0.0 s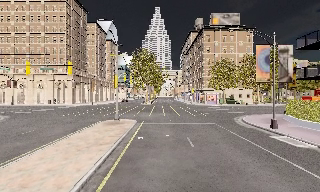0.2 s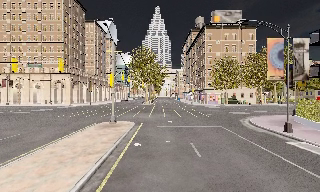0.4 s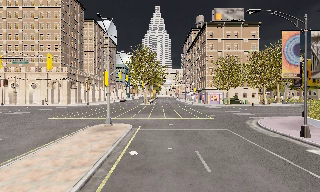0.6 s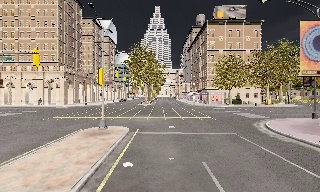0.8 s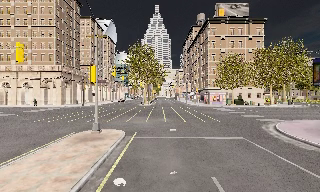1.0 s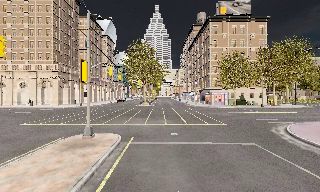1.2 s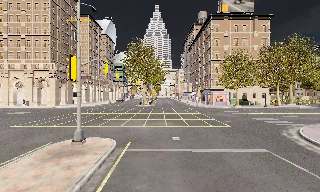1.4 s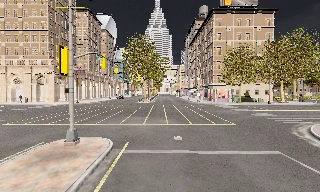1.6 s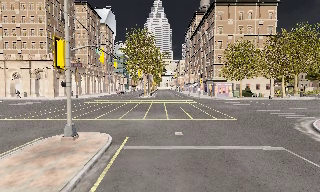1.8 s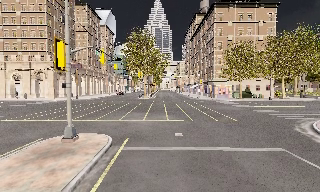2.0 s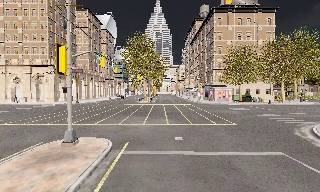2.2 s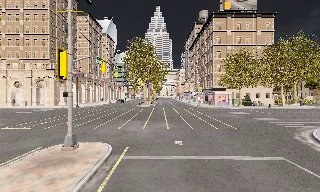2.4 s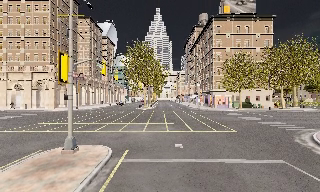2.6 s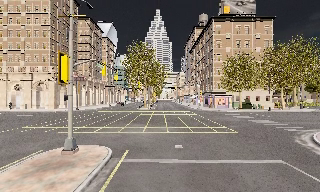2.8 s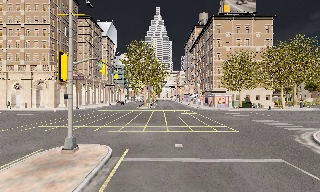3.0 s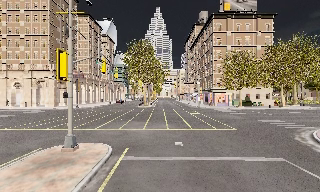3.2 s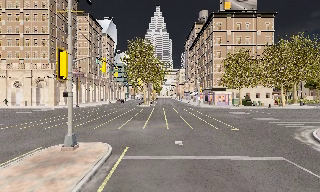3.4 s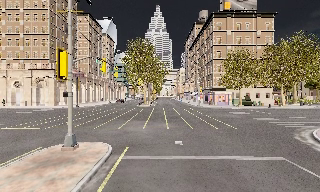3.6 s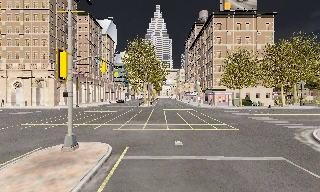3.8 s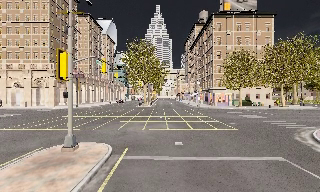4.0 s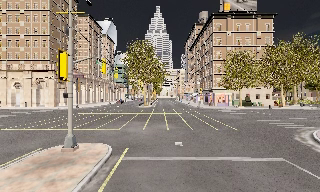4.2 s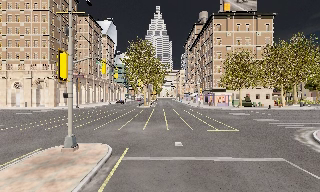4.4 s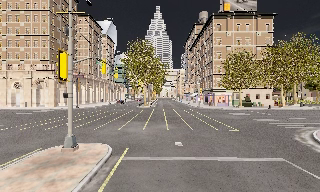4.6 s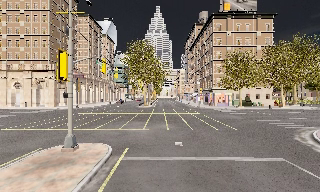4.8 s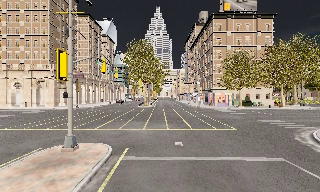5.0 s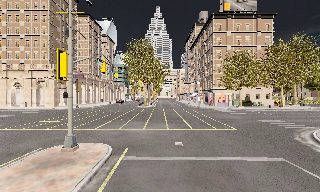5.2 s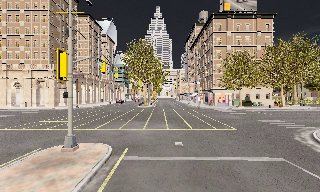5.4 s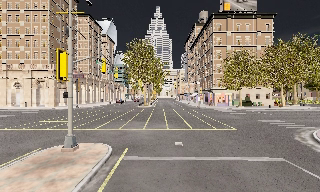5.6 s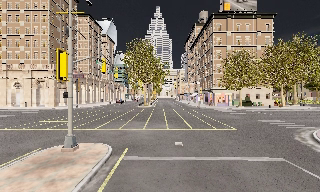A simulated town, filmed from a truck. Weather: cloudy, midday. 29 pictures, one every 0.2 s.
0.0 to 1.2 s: The camera travels forward, about 7 m, so what stands in front looms larger.
1.2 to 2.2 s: The camera travels forward, about 1 m, so what stands in front looms larger. It loses speed.
2.2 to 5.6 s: The camera keeps its place and its aim.
The film runs forward here.
